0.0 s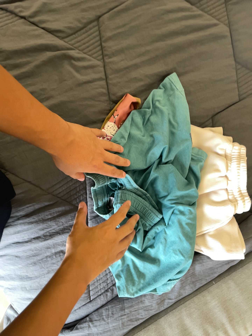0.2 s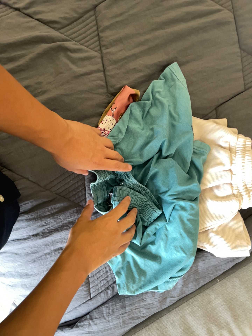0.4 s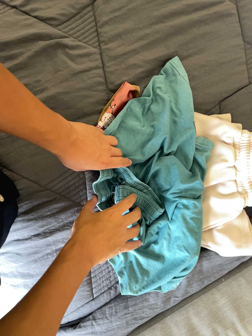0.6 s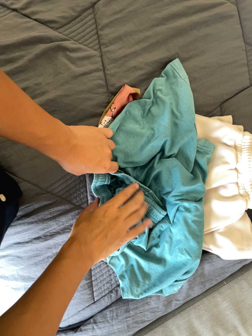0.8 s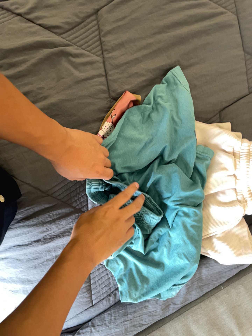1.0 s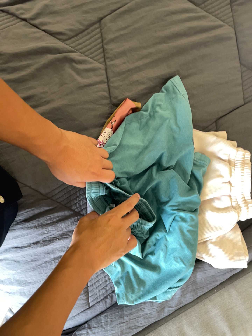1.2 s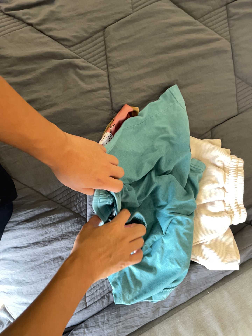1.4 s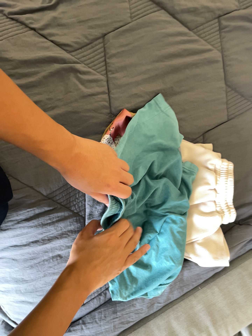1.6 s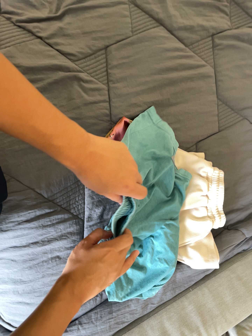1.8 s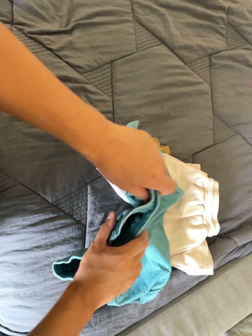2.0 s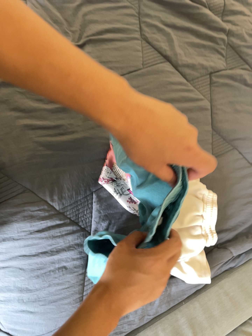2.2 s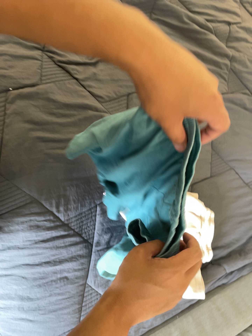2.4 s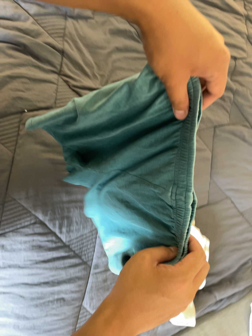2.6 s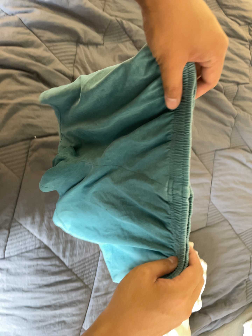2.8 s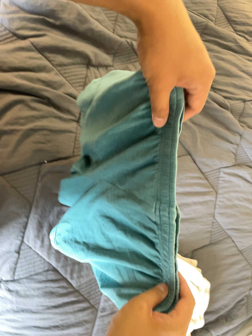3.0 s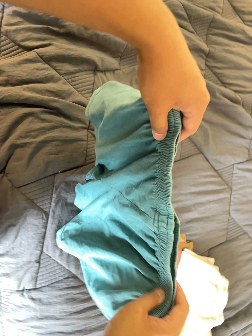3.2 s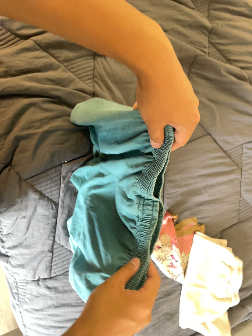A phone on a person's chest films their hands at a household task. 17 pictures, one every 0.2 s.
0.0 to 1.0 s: The camera shifts only a little, or ends up much as it began.
1.0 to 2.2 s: The camera pans to its right by about 15 degrees. It travels to its left and backward, about 26 cm. Its aim tips toward the top of its view by about 10 degrees, and the scene shifts downward. It rolls about its line of sight by about 10 degrees, and the scene rotates clockwise.
2.2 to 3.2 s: The camera travels toward the top of its view, about 24 cm, so close, fixed things drift downward.
The film runs forward here.
